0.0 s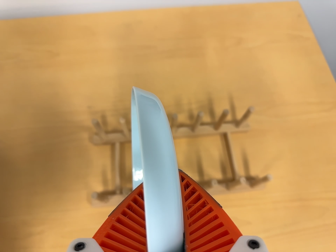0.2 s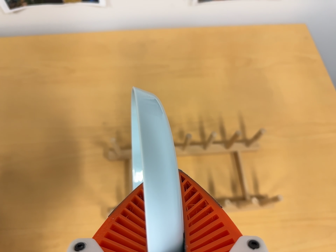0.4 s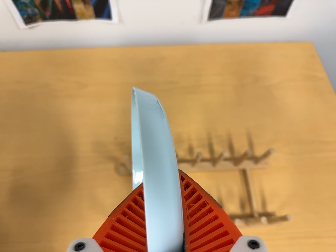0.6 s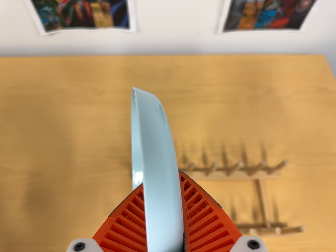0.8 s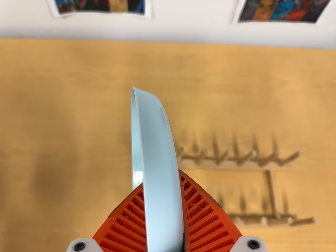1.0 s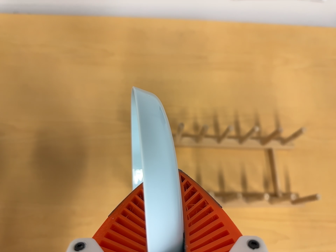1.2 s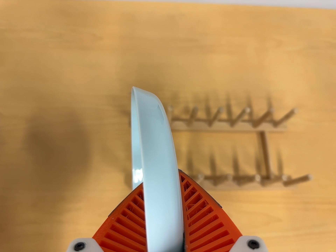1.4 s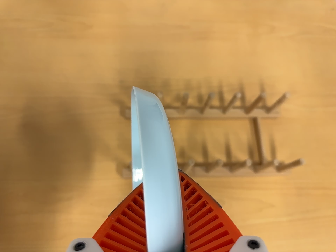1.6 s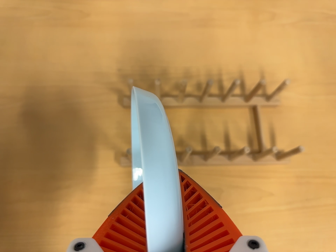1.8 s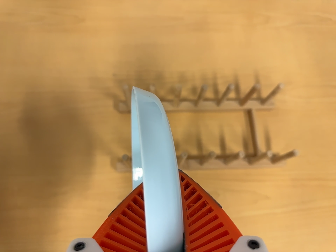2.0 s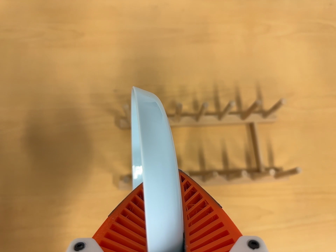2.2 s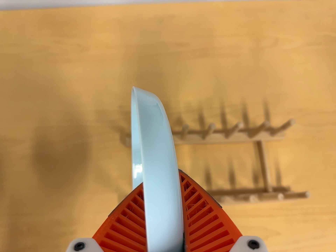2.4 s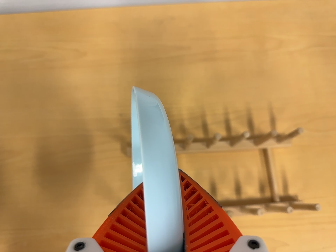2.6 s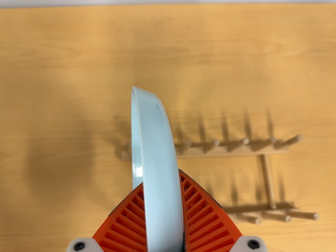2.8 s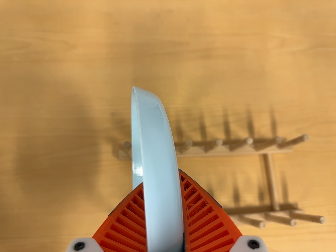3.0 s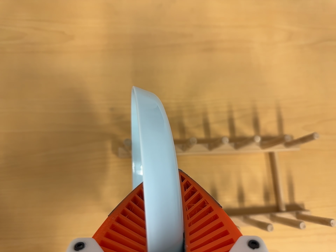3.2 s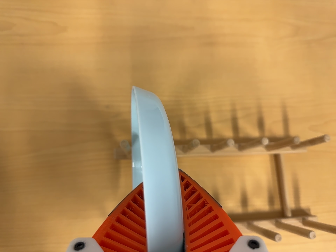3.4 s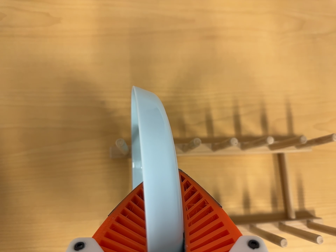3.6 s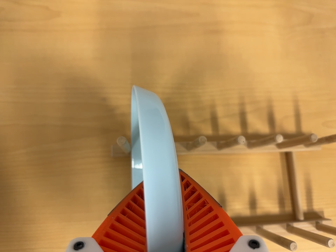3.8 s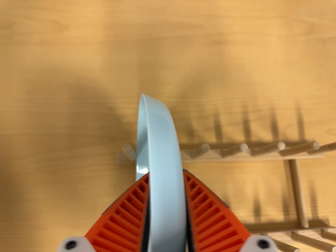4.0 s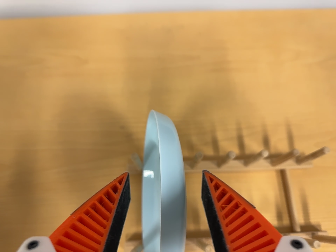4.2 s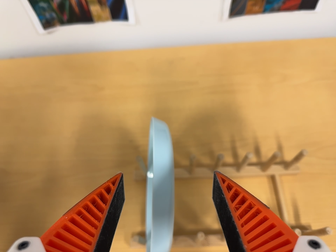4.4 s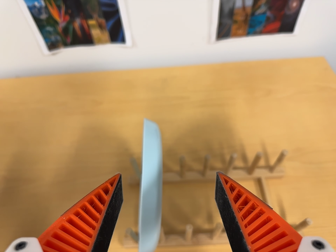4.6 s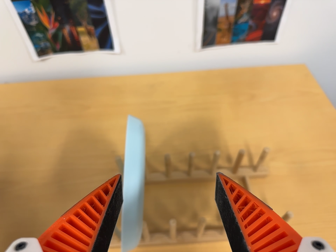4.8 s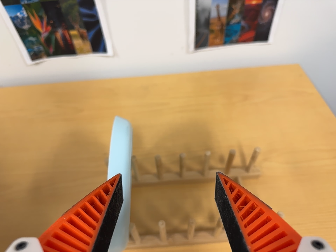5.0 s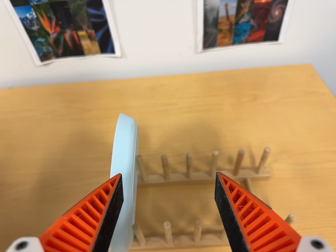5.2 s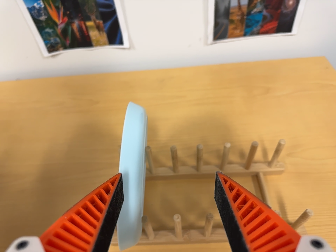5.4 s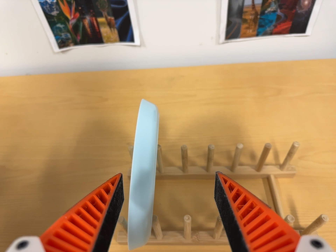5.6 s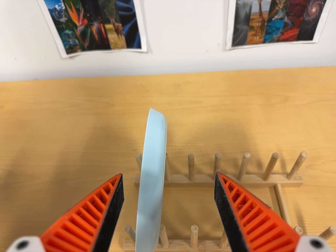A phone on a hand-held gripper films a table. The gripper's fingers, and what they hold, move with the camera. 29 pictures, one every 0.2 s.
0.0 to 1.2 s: The camera travels to its left, about 7 cm, so close, fixed things drift to the right.
1.2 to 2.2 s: The camera travels toward the top of its view, about 6 cm.
2.2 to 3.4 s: The camera travels forward and toward the top of its view, about 12 cm, so what stands in front looms larger.
3.4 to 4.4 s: The camera travels backward and toward the bottom of its view, about 18 cm, so what stands in front gets smaller. Its aim tips toward the top of its view by about 25 degrees.
4.4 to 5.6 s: The camera shifts only a little, or ends up much as it began.
The film runs forward here.
